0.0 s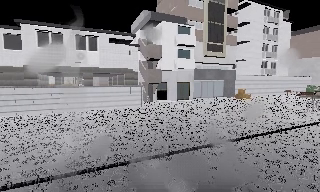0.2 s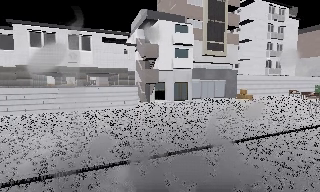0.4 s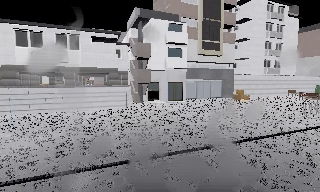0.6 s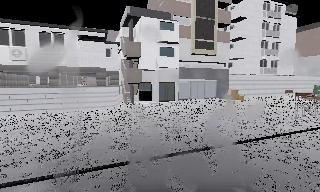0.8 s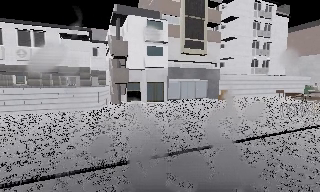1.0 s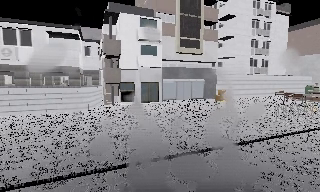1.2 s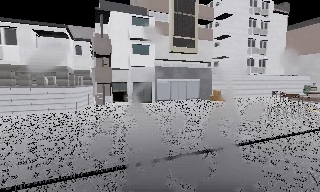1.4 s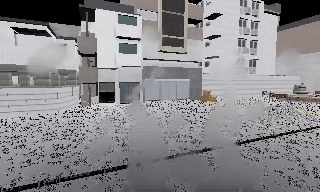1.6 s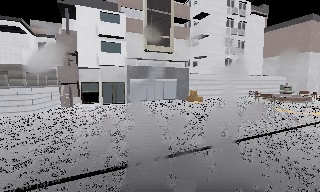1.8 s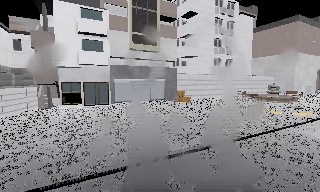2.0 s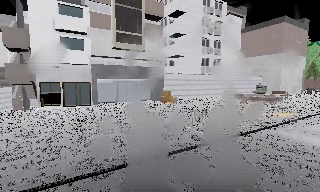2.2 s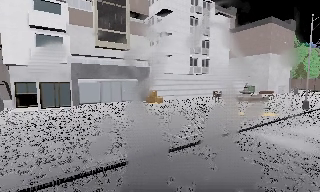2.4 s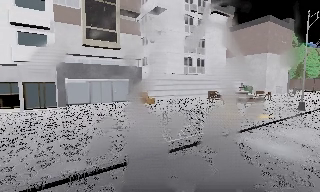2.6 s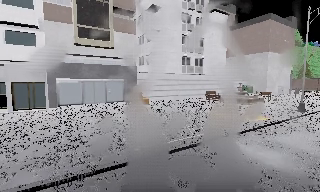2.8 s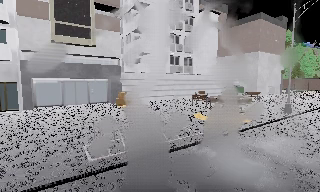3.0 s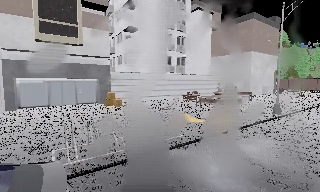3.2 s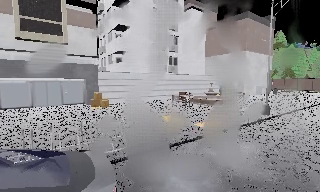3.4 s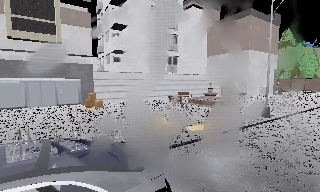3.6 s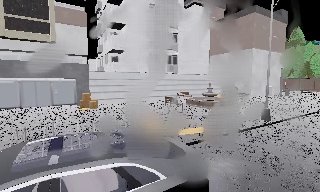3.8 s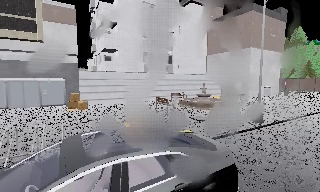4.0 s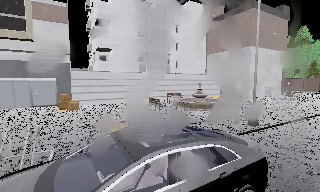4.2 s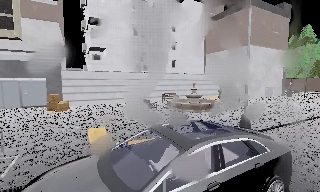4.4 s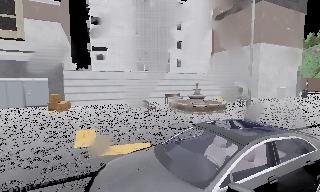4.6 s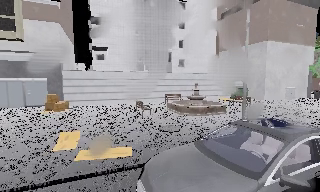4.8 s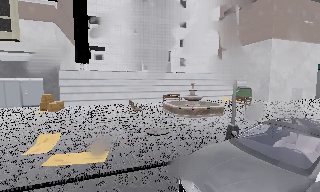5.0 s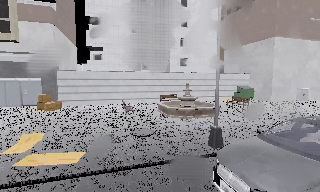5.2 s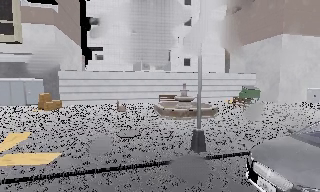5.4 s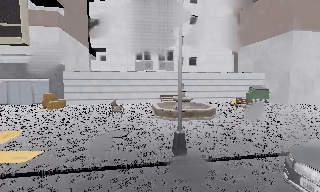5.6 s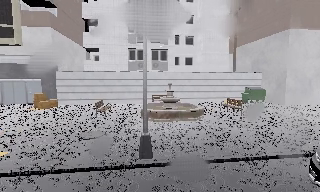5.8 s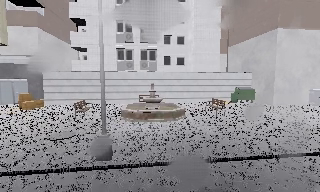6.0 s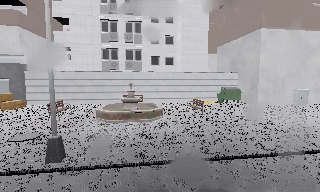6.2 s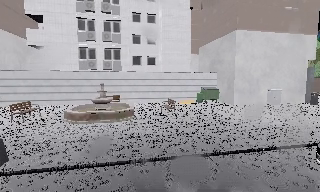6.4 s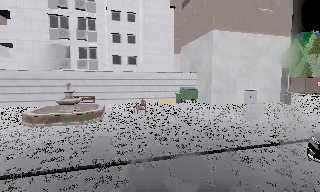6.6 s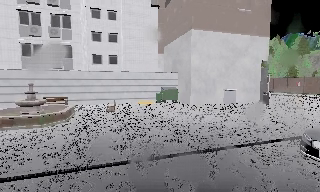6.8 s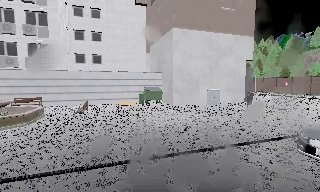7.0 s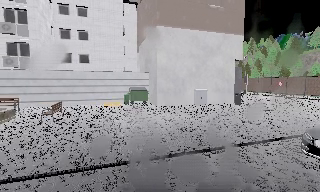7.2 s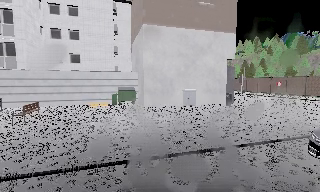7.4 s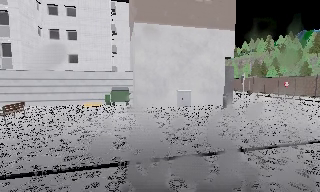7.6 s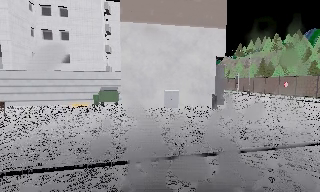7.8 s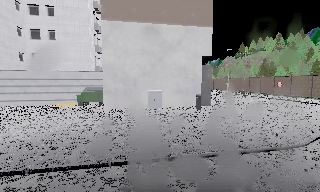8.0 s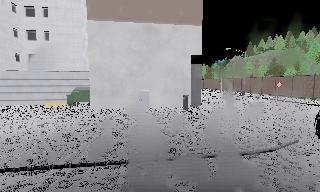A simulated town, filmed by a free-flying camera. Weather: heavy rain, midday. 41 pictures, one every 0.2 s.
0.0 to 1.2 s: The camera travels to its right and forward, about 6 m, so close, fixed things drift to the left.
1.2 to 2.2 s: The scene slides to the left, as the camera pans about 10 degrees to its right. It travels to its right and forward, about 4.5 m, so close, fixed things drift to the left.
2.2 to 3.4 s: The camera travels to its right and forward, about 6 m, so close, fixed things drift to the left.
3.4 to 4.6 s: The camera pans to its left, which is counterclockwise from overhead, by about 10 degrees. It travels to its right and forward, about 6 m, so close, fixed things drift to the left.
4.6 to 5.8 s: The camera pans to its left, which is counterclockwise from overhead, by about 15 degrees. It travels to its right, about 6 m, so close, fixed things drift to the left.
5.8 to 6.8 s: The scene slides to the left, as the camera pans about 10 degrees to its right. It travels to its right, about 7 m, so close, fixed things drift to the left.
6.8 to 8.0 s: The camera pans to its left, which is counterclockwise from overhead, by about 10 degrees. It travels to its right, about 10 m, so close, fixed things drift to the left.
The film runs backward here.
